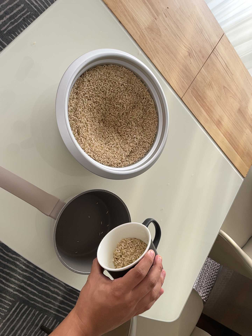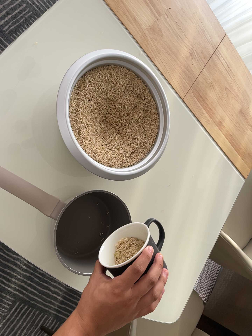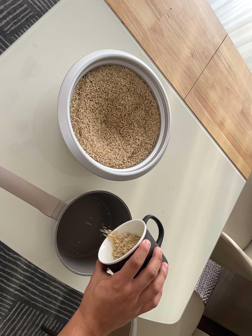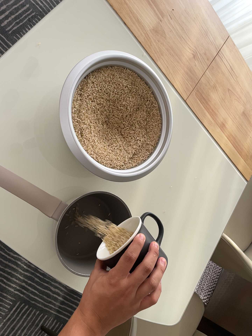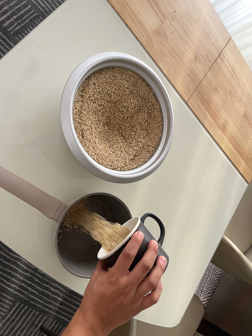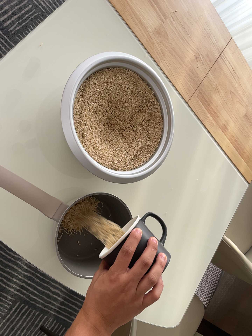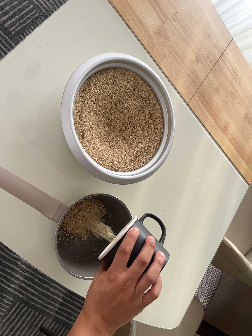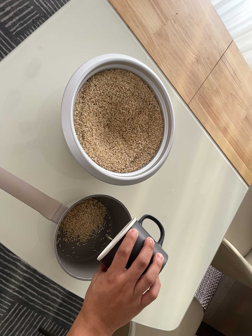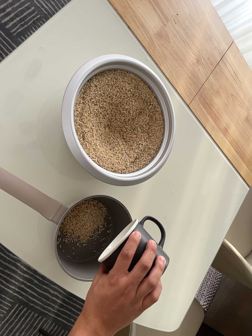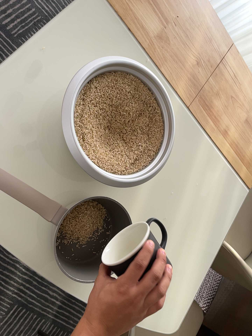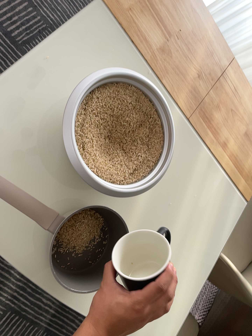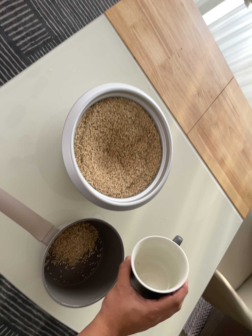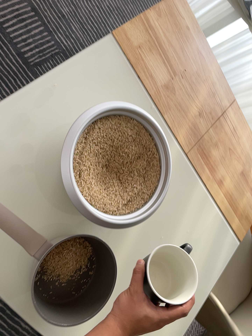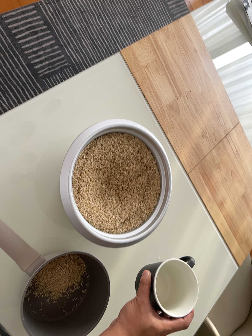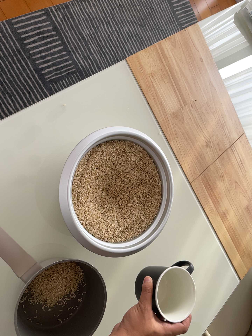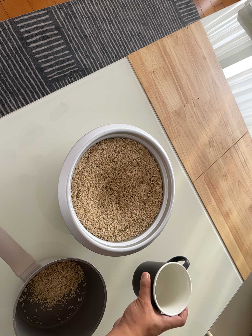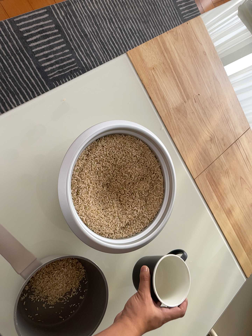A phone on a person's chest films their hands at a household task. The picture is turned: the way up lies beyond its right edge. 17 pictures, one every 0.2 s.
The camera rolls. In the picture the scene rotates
clockwise.
The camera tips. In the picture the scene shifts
downward.
0.0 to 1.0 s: The camera keeps its place and its aim.
1.0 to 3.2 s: The camera's aim tips toward the top of its view by about 10 degrees, and the scene shifts downward. It rolls about its line of sight by about 15 degrees, and the scene rotates clockwise.
The film runs forward here.
